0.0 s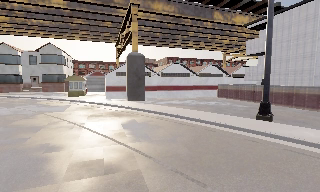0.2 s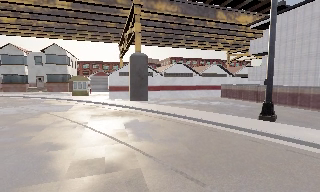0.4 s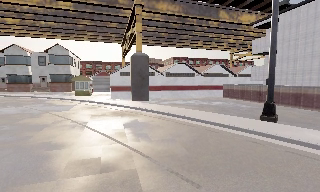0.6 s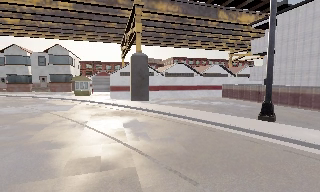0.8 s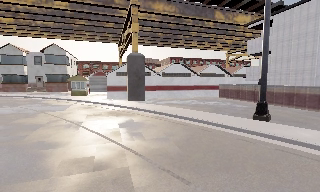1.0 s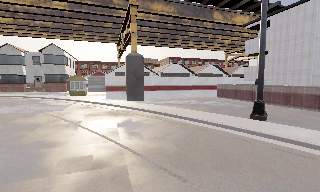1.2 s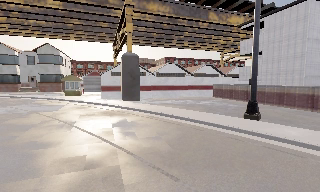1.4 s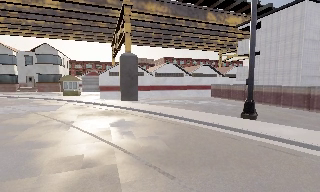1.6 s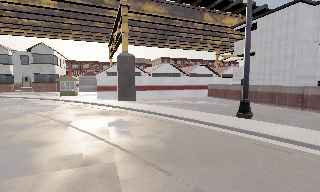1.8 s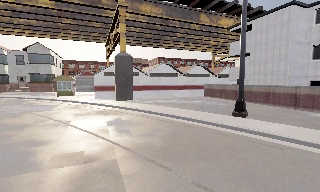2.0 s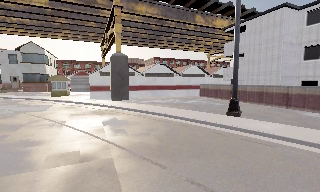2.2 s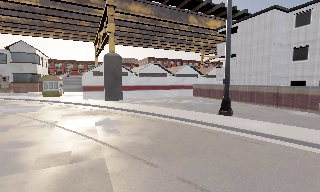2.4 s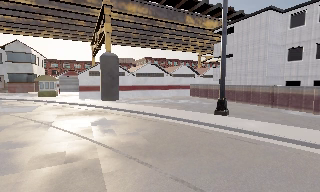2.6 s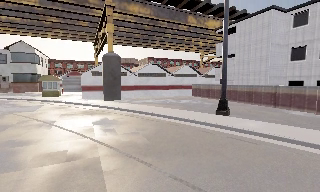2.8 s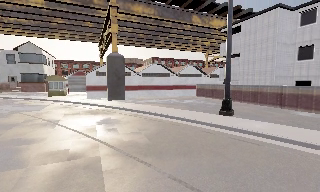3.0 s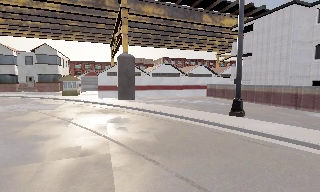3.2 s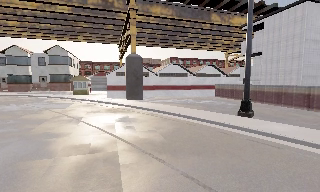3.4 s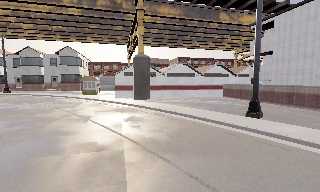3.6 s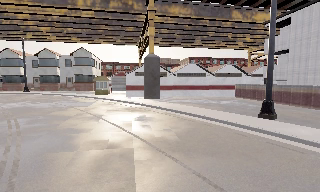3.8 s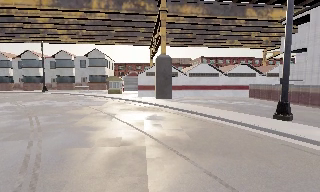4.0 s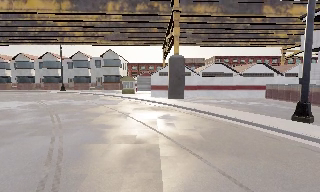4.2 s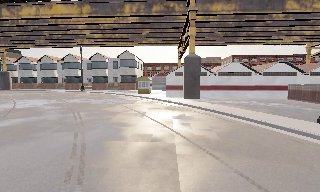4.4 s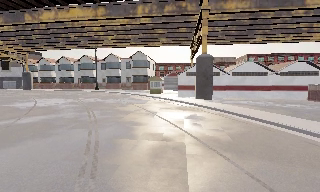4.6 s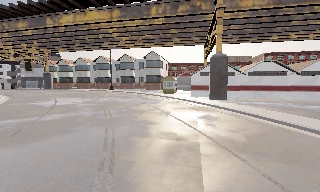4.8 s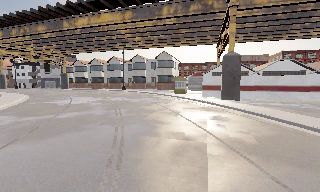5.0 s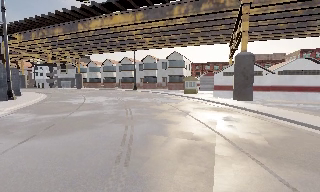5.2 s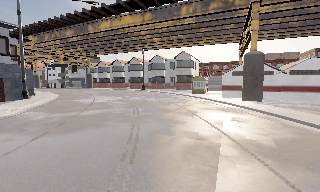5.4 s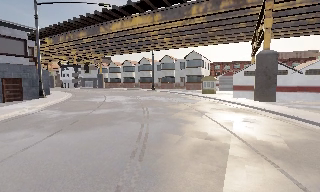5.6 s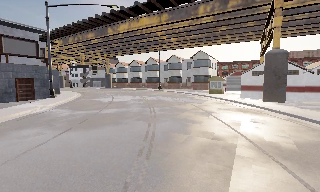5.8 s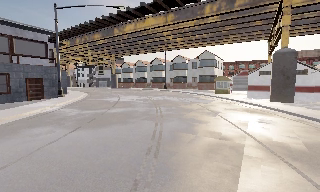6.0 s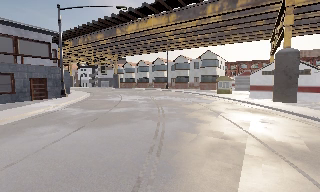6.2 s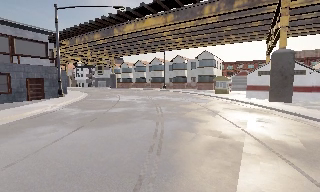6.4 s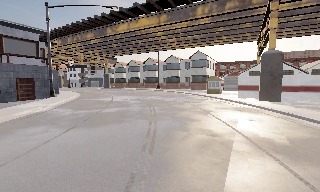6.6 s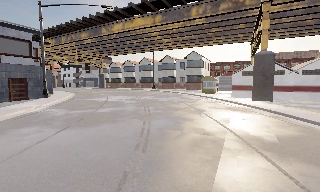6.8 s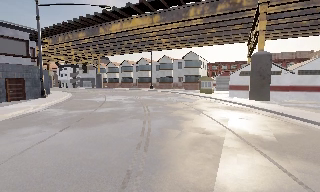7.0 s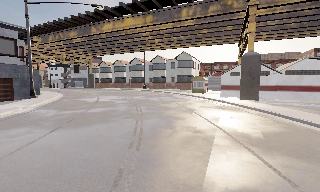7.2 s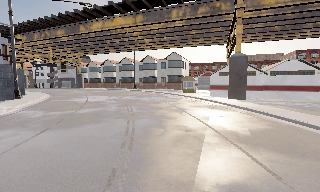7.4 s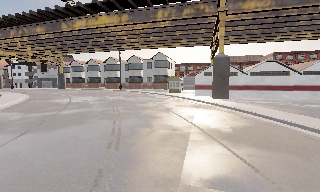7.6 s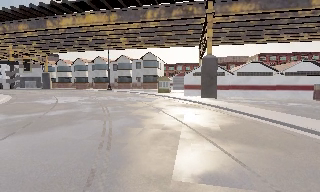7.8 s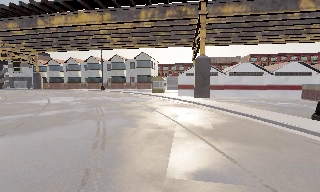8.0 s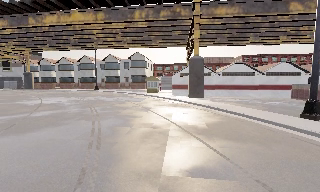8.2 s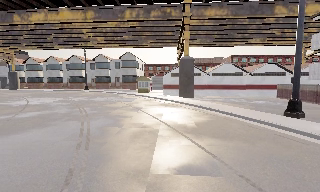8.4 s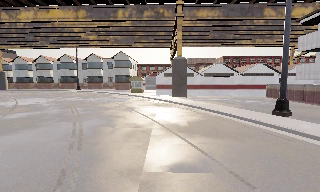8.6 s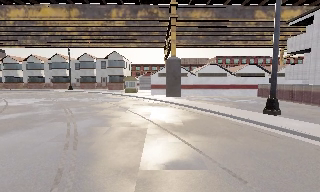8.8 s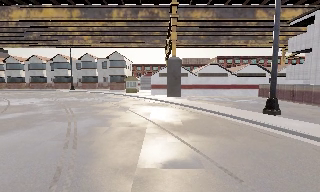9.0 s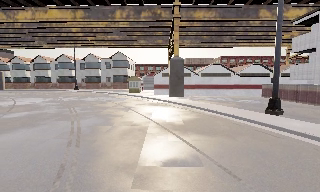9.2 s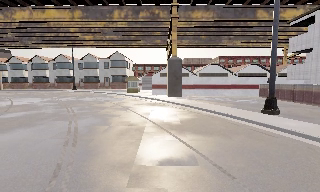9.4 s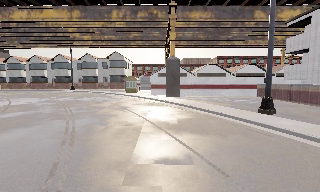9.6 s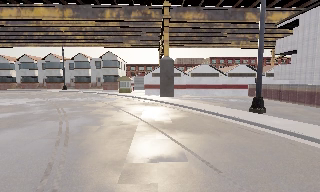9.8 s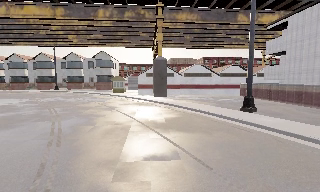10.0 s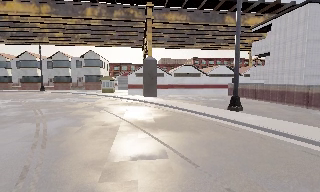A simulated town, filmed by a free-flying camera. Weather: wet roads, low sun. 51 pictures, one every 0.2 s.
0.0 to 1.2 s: The camera travels to its right, about 0.5 m, so close, fixed things drift to the left.
1.2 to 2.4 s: The camera travels backward, about 0.5 m, so what stands in front gets smaller.
2.4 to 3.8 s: The camera pans to its left, which is counterclockwise from overhead, by about 20 degrees.
3.8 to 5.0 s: The camera pans to its left, which is counterclockwise from overhead, by about 25 degrees. It travels backward, about 0.5 m, so what stands in front gets smaller.
5.0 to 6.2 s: The camera pans to its left, which is counterclockwise from overhead, by about 10 degrees.
6.2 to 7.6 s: The camera swings to its right by about 20 degrees, and the scene slides to the left. It travels backward, about 0.5 m, so what stands in front gets smaller.
7.6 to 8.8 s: The camera pans to its right, which is clockwise from overhead, by about 10 degrees.
8.8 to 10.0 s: The camera shifts only a little, or ends up much as it began.
The film runs backward here.
